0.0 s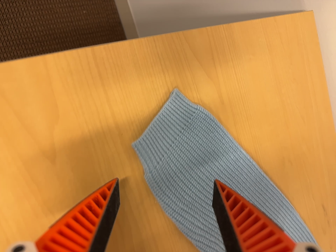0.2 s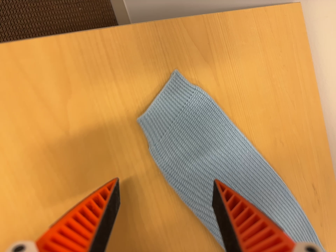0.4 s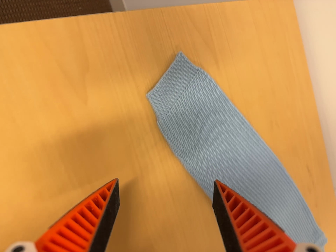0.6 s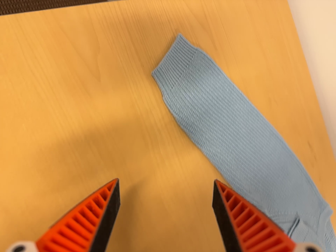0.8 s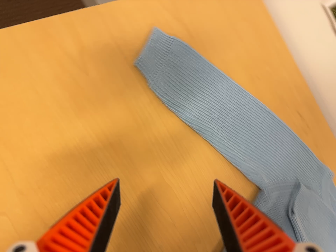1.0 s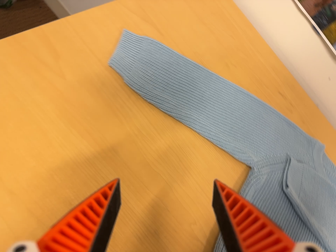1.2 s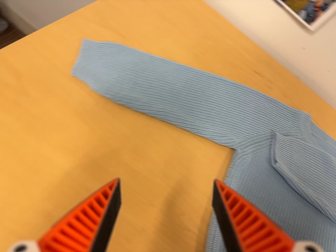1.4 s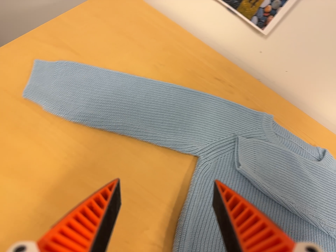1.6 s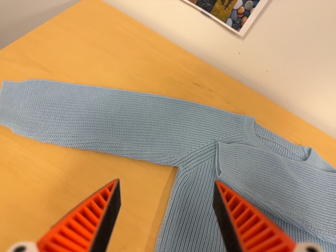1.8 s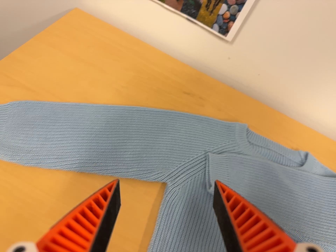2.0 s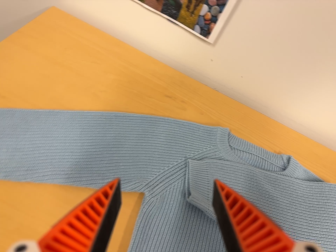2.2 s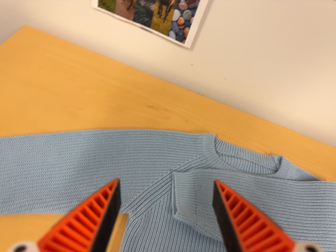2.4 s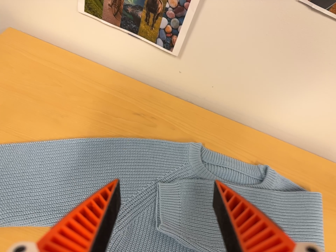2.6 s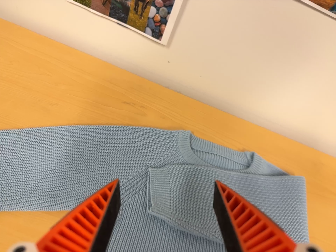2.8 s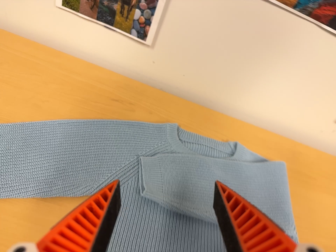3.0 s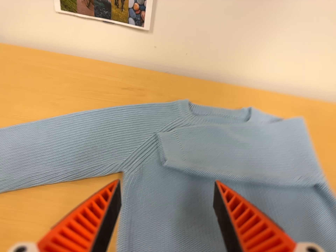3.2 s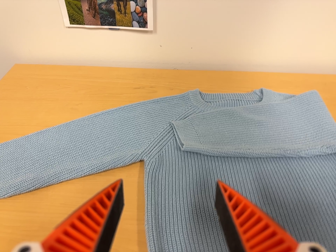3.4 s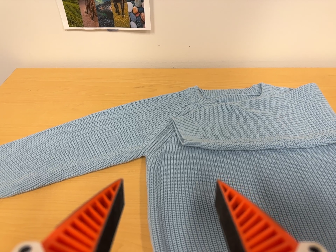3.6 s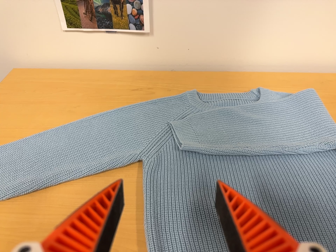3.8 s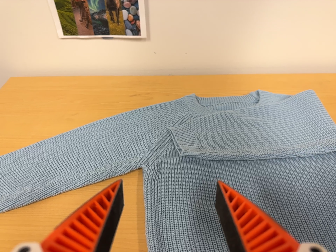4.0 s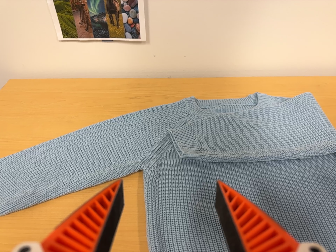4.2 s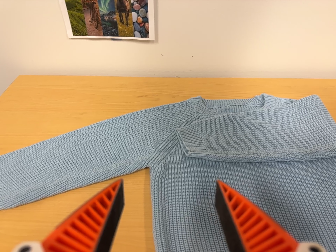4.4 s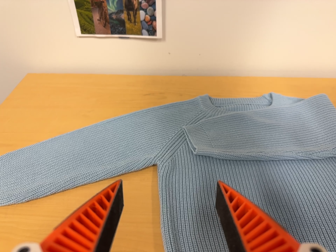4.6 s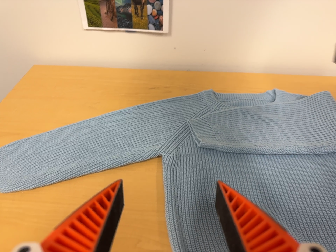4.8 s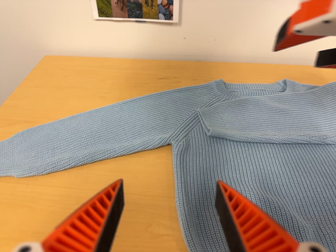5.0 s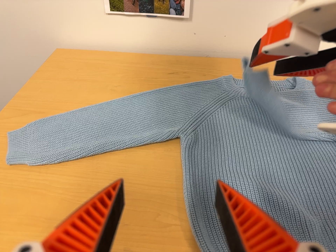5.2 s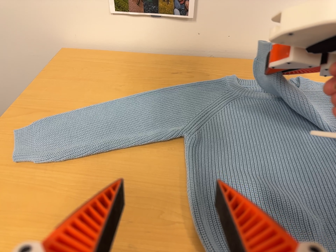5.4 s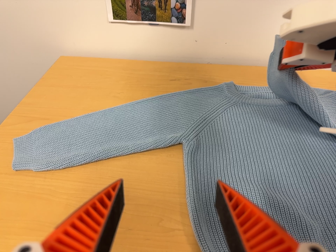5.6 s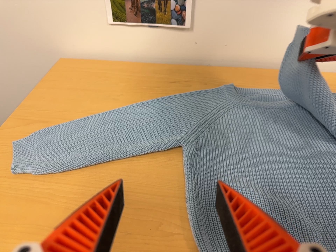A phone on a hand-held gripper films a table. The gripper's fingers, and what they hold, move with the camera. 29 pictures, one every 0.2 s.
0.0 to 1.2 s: The camera travels toward the bottom of its view, backward and to its right, about 24 cm, so close, fixed things drift upward. Its aim tips toward the top of its view by about 10 degrees. It rolls about its line of sight by about 35 degrees, and the scene rotates counterclockwise.
1.2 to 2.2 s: The camera travels to its right and toward the top of its view, about 22 cm, so close, fixed things drift to the left. It rolls about its line of sight by about 20 degrees, and the scene rotates counterclockwise.
2.2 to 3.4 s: The camera travels toward the bottom of its view, about 20 cm, so close, fixed things drift upward. Its aim tips toward the top of its view by about 10 degrees. It rolls about its line of sight by about 20 degrees, and the scene rotates counterclockwise.
3.4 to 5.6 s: The camera travels to its left, about 6 cm, so close, fixed things drift to the right.
The film runs backward here.
